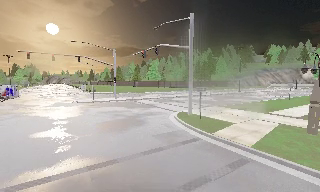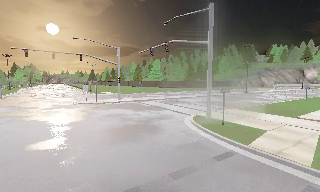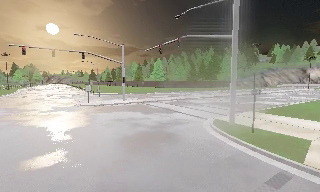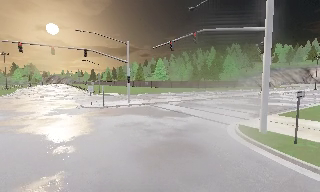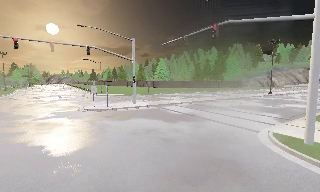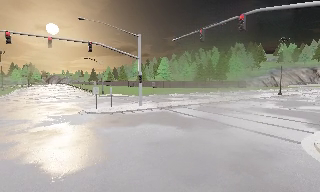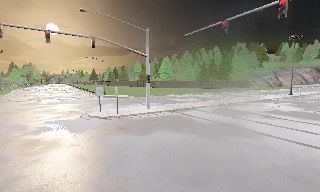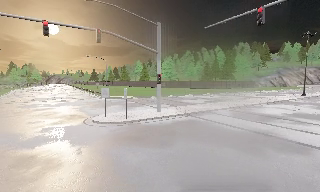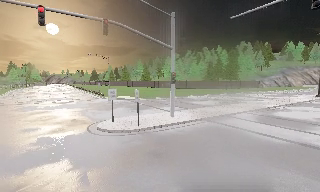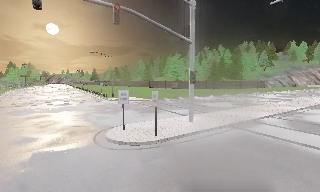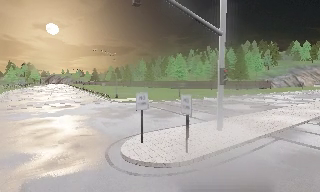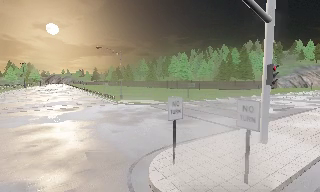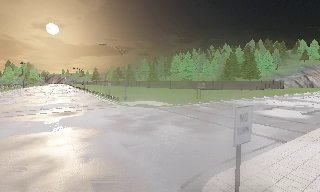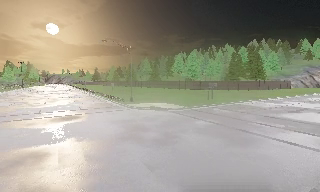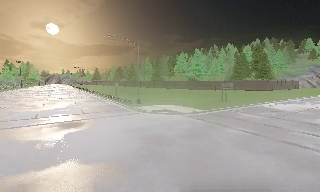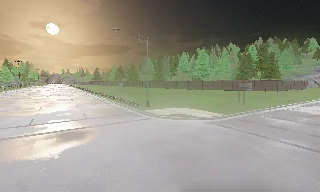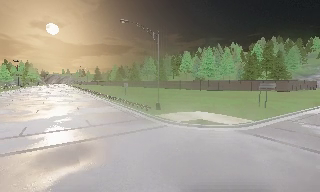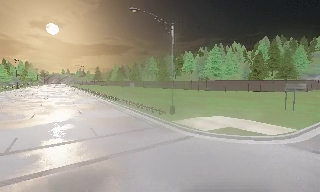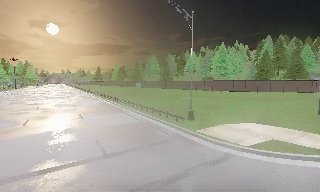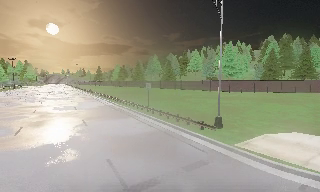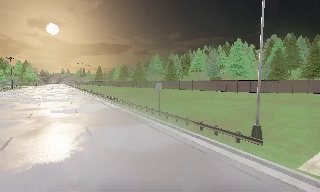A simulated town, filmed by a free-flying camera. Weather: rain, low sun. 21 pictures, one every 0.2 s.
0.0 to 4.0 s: The camera travels forward and to its left, about 45 m, so what stands in front looms larger.
The film runs forward here.
